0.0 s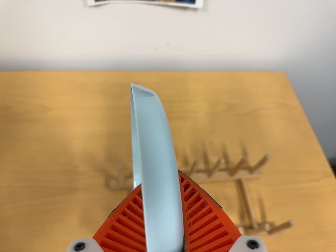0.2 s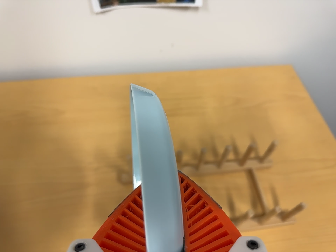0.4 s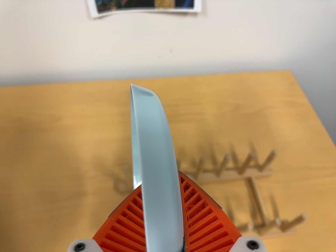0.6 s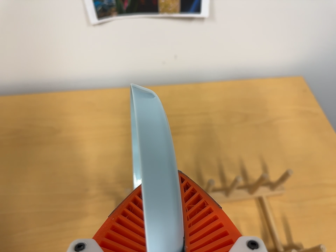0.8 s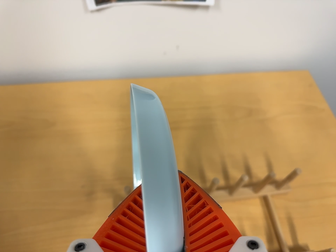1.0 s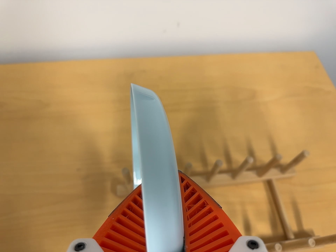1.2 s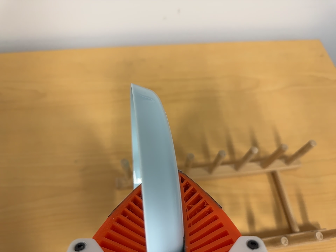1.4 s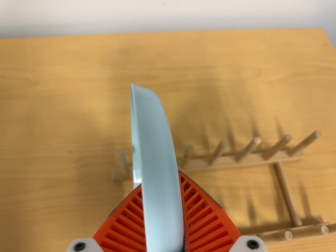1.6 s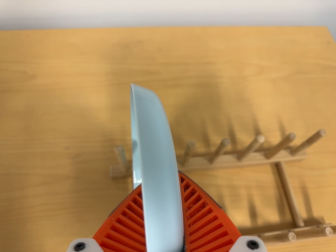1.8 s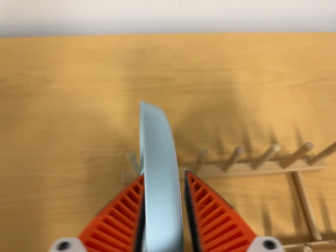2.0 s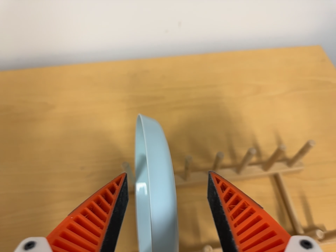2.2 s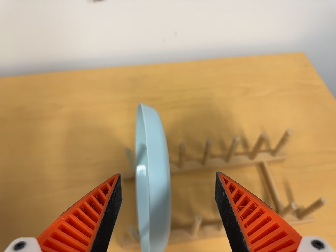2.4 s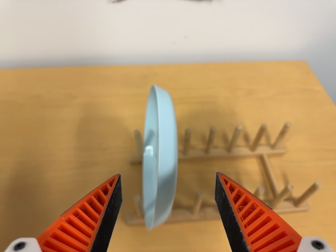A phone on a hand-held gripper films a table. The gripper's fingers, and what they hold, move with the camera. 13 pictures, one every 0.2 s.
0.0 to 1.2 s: The camera travels forward, about 9 cm, so what stands in front looms larger.
1.2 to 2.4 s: The camera travels backward and toward the bottom of its view, about 14 cm, so what stands in front gets smaller. Its aim tips toward the top of its view by about 10 degrees.
The film runs forward here.
